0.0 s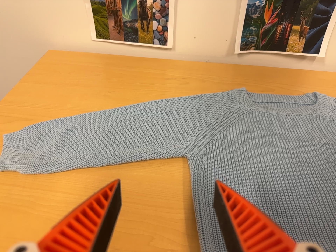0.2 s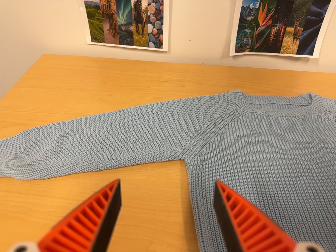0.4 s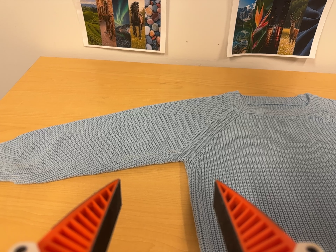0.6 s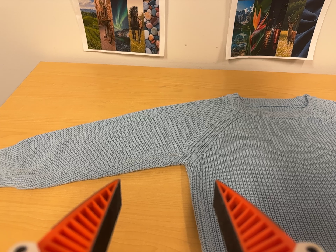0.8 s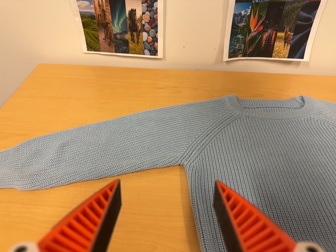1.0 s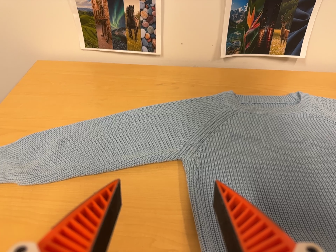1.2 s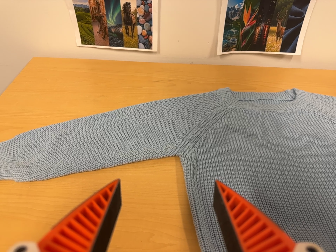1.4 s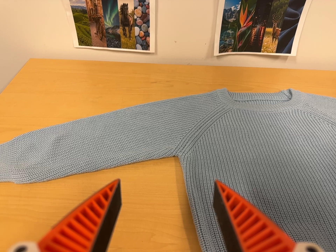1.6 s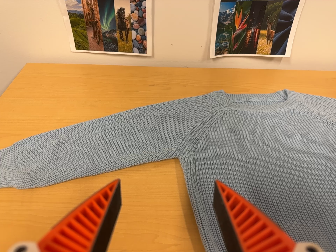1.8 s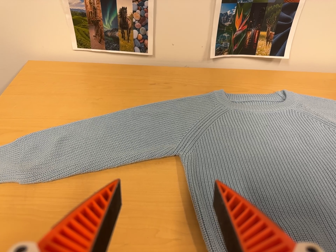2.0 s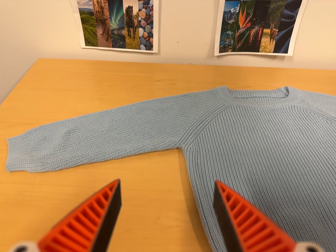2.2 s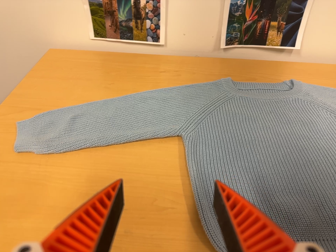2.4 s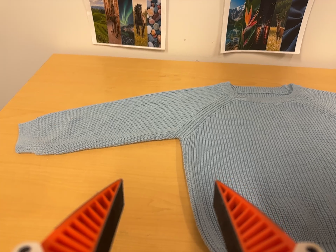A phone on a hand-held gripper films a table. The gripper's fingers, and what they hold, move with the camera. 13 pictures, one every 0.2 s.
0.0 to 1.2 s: The camera shifts only a little, or ends up much as it began.
1.2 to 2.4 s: The camera travels backward and toward the bottom of its view, about 7 cm, so what stands in front gets smaller.
The film runs backward here.
